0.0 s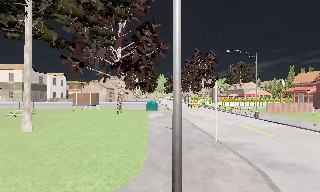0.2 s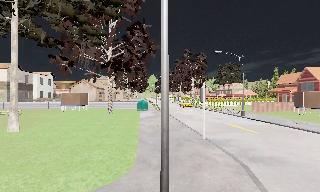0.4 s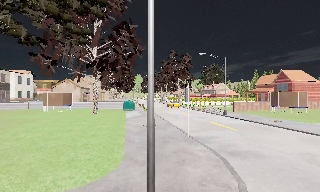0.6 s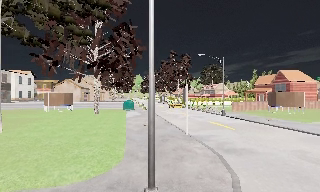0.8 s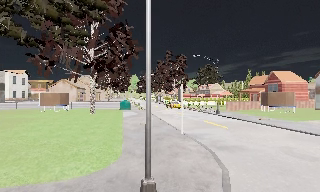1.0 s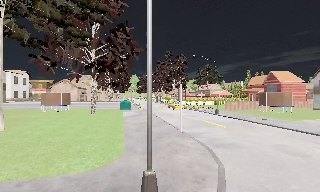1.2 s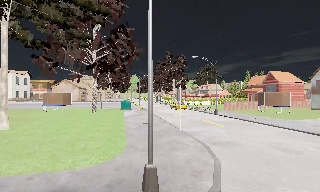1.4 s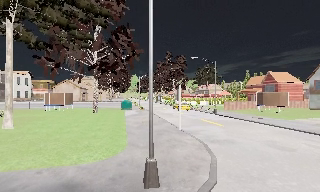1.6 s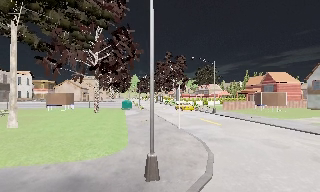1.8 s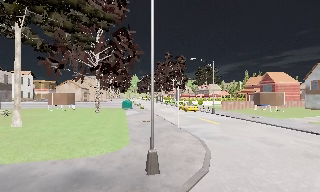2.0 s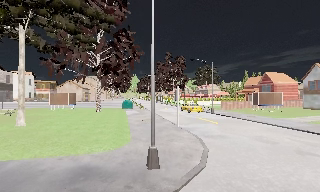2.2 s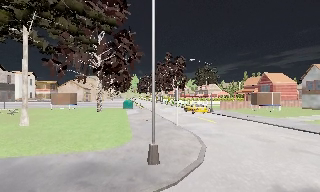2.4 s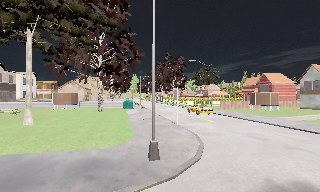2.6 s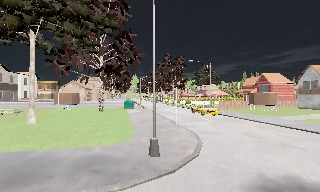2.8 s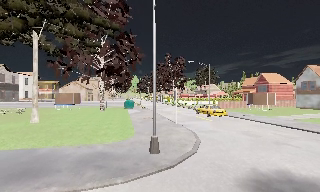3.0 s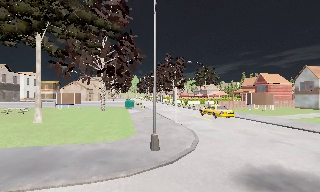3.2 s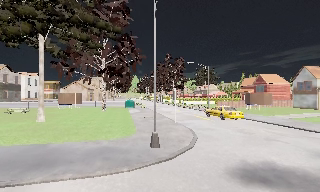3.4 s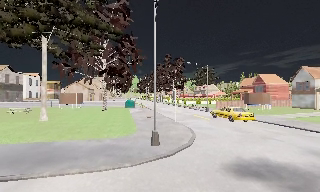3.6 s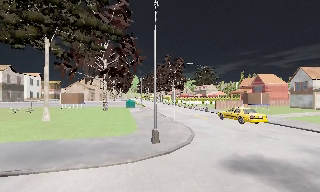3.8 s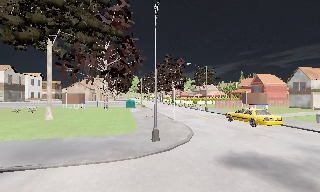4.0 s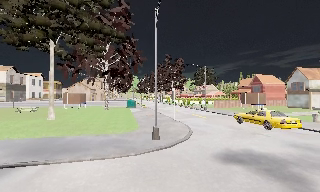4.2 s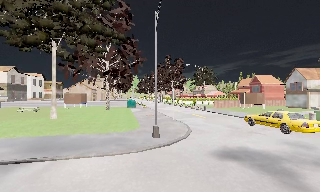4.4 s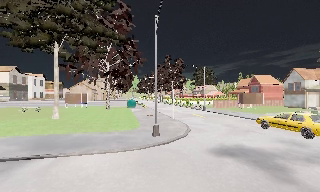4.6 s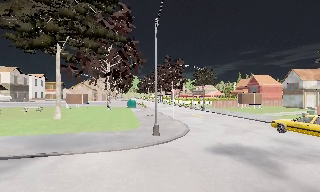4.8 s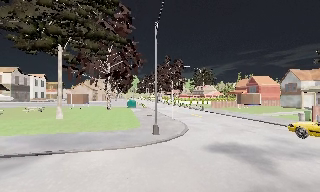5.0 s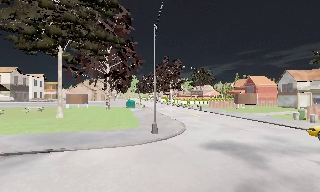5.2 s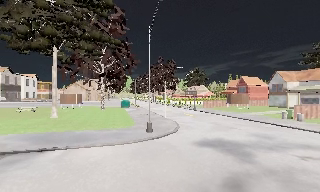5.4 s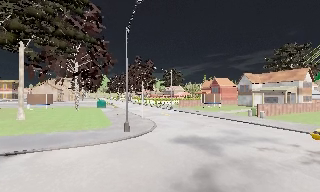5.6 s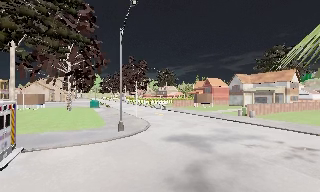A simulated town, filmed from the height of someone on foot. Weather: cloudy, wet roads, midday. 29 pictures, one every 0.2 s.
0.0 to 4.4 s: The camera travels backward, about 8 m, so what stands in front gets smaller.
4.4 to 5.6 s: The camera pans to its right, which is clockwise from overhead, by about 15 degrees. It travels backward, about 2 m, so what stands in front gets smaller.
The film runs backward here.
